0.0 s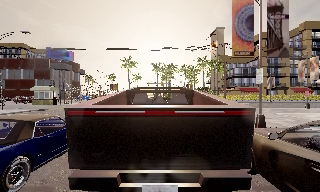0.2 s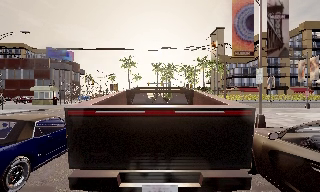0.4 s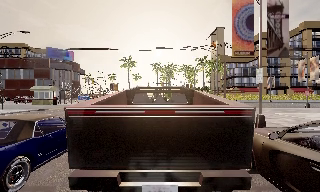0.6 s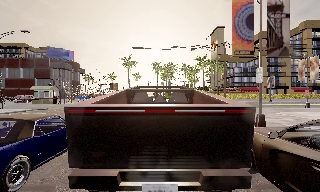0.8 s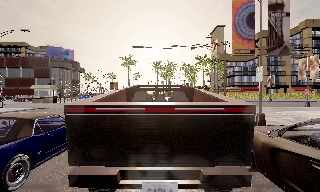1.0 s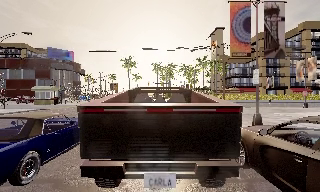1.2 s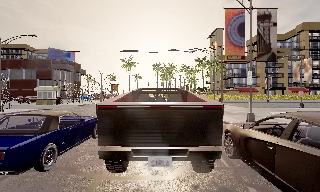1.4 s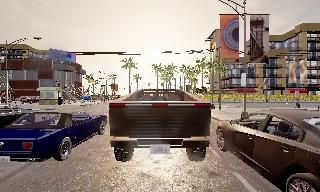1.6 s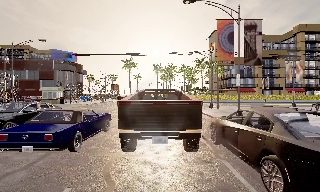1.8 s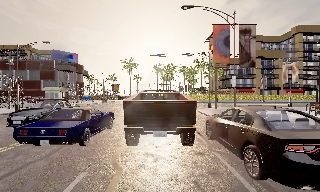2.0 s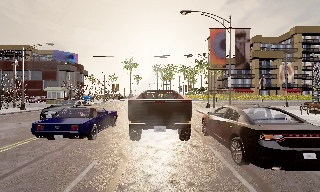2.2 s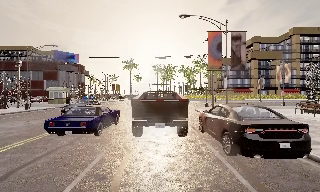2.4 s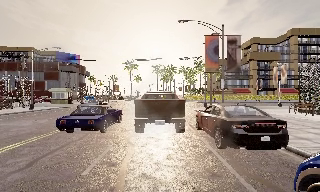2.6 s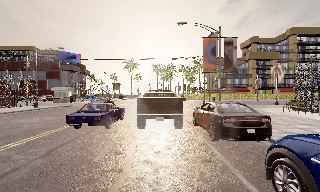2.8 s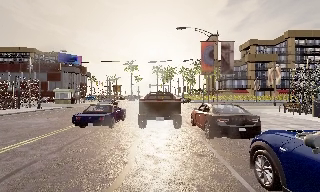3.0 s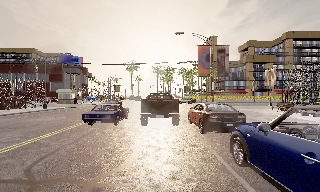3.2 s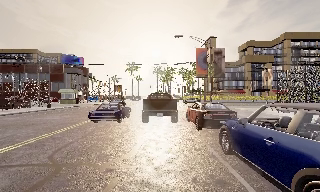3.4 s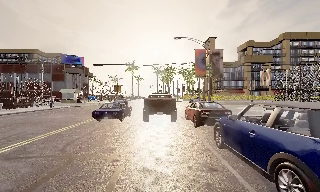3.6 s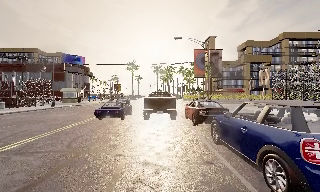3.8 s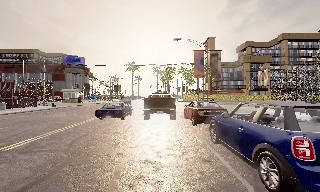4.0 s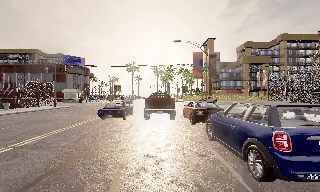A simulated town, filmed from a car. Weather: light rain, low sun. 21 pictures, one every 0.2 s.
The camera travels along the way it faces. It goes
backward.
0.0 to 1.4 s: The camera travels backward, about 1.5 m, so what stands in front gets smaller. It gains speed.
1.4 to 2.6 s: The camera travels backward, about 4 m, so what stands in front gets smaller.
2.6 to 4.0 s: The camera travels backward, about 4 m, so what stands in front gets smaller. It loses speed.
The film runs backward here.
